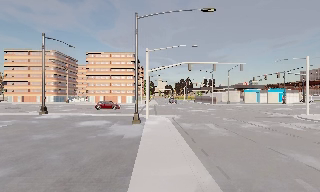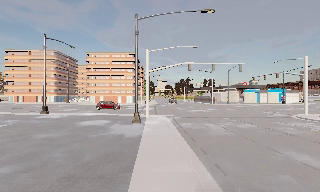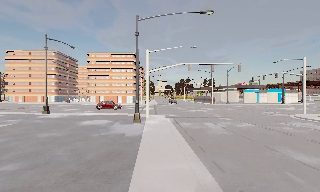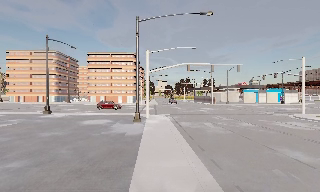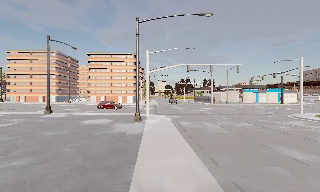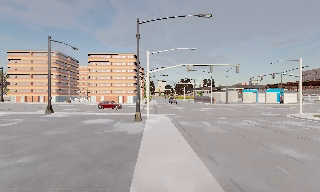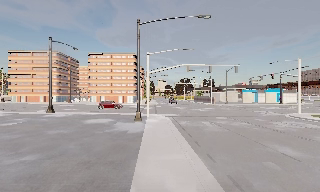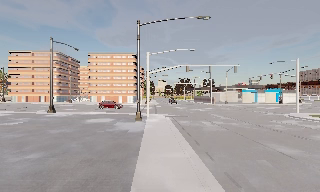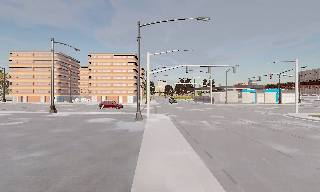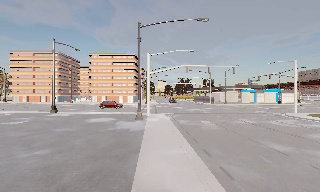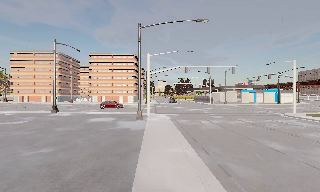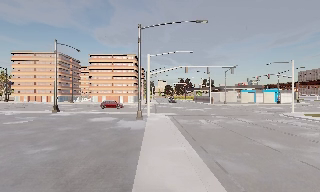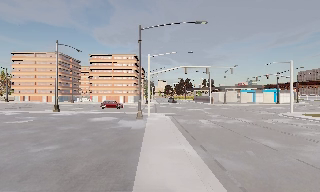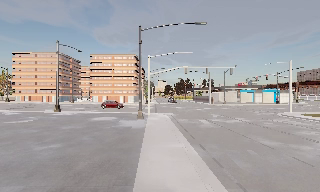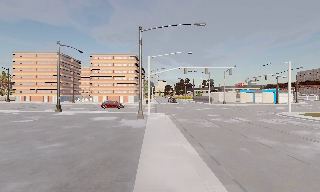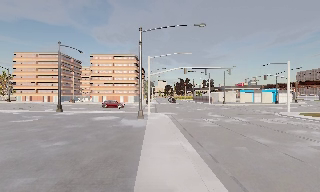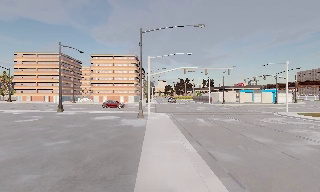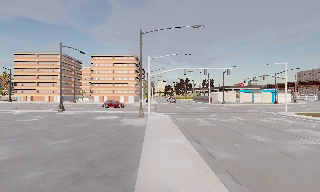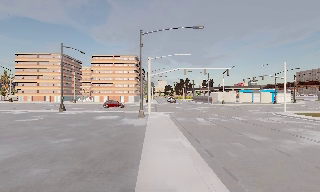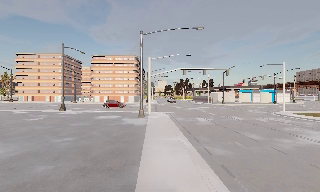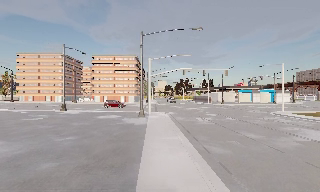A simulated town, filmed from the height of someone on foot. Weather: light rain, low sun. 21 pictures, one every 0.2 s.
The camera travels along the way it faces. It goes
backward.
0.0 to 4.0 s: The camera travels backward, about 4.5 m, so what stands in front gets smaller.
The film runs backward here.
